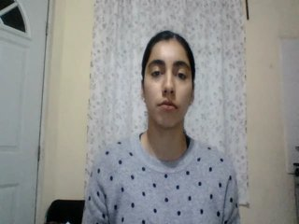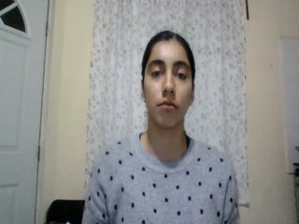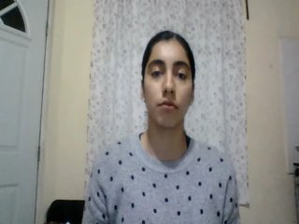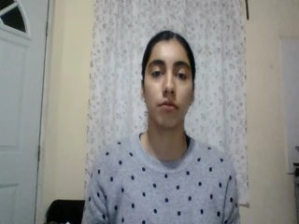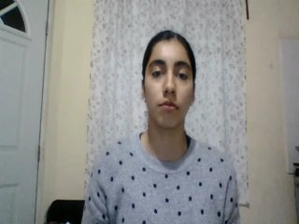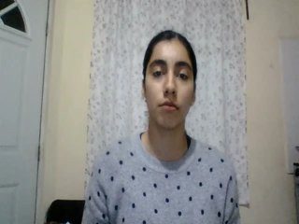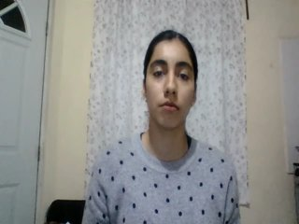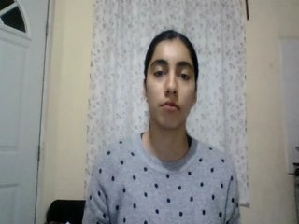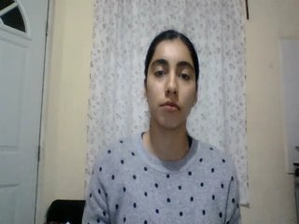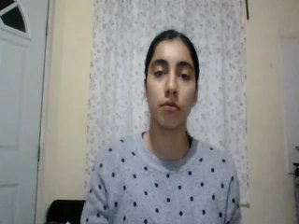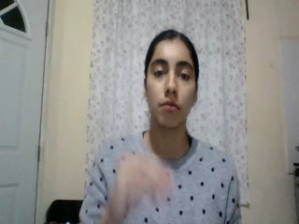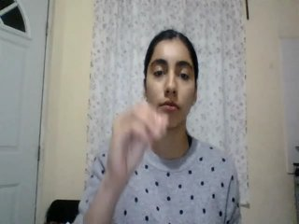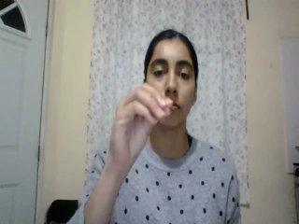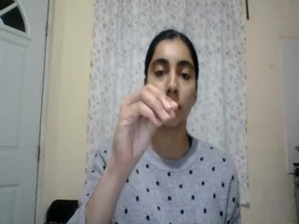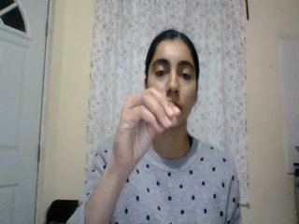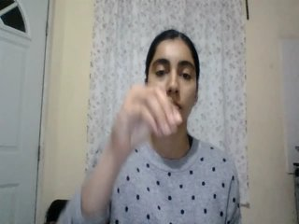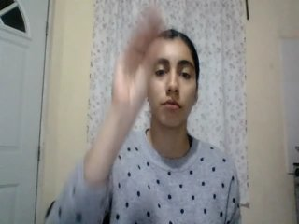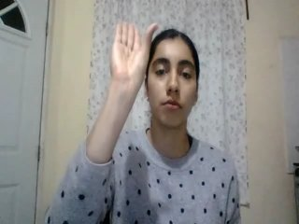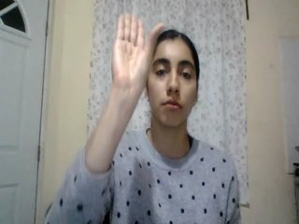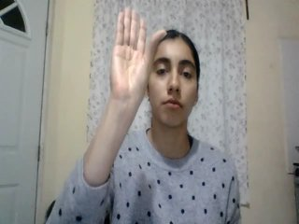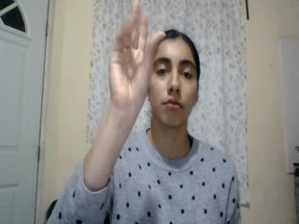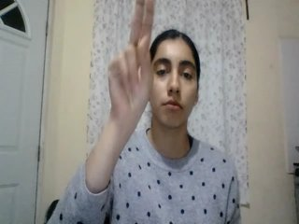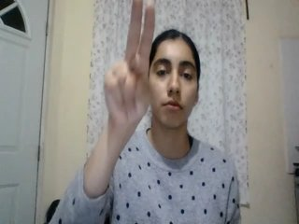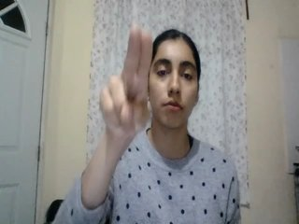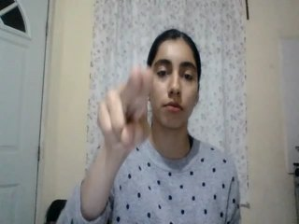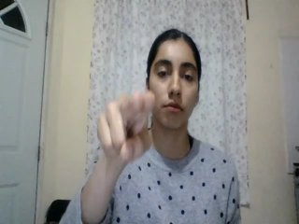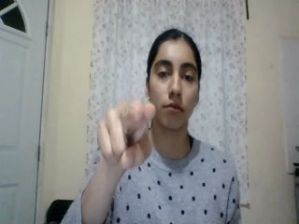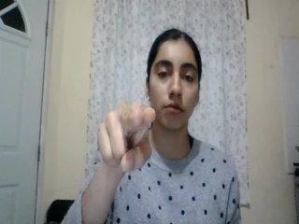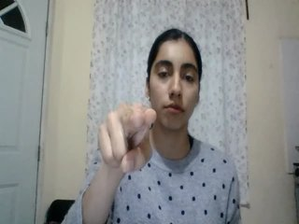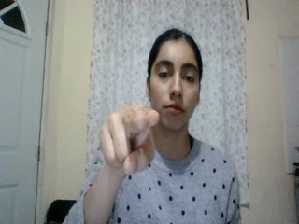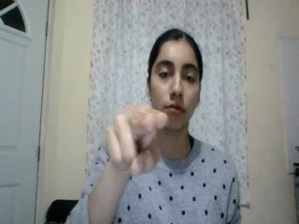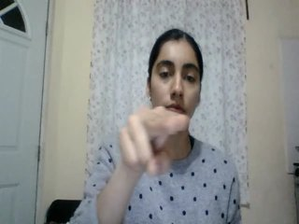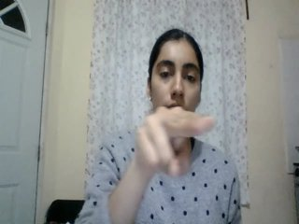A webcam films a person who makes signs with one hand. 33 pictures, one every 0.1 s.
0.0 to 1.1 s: Non-gesture.
1.2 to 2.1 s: On the screen the hand sweeps upward. The name of the sign: Throw up.
2.2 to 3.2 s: Pointing with two fingers.
